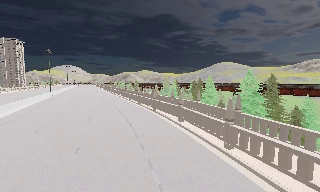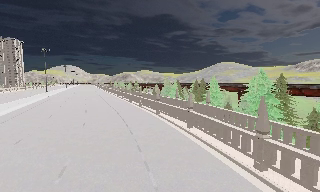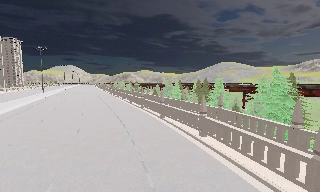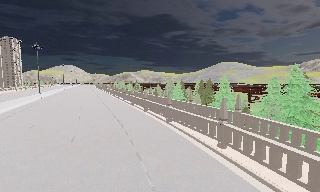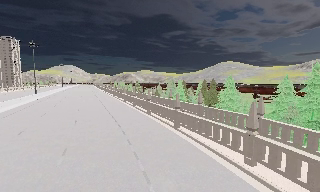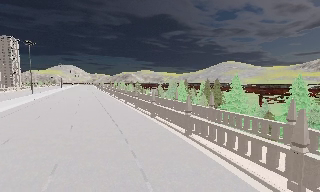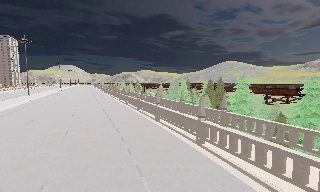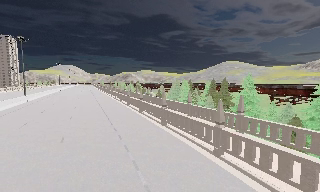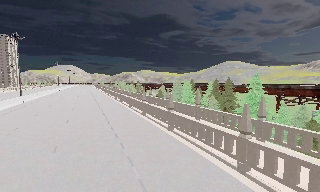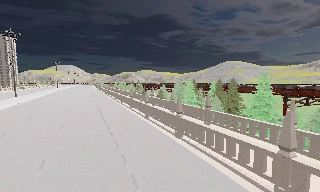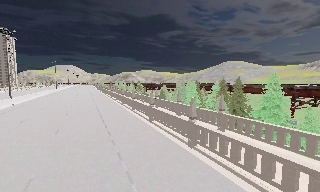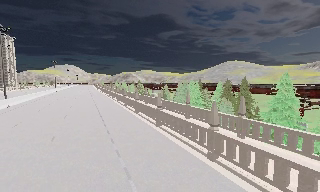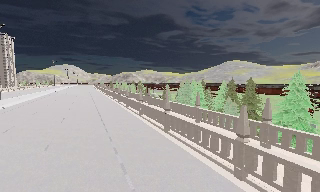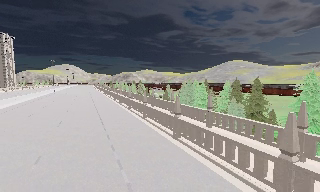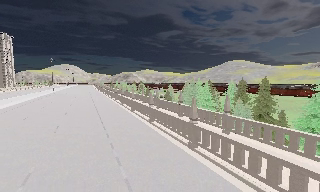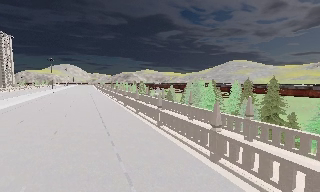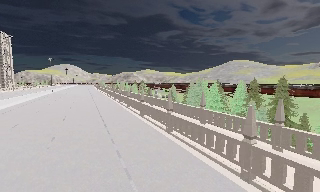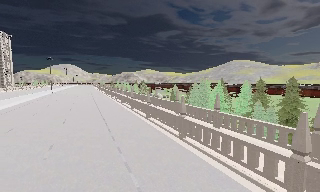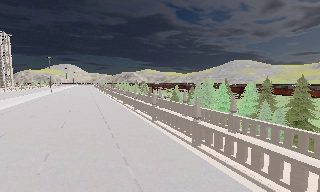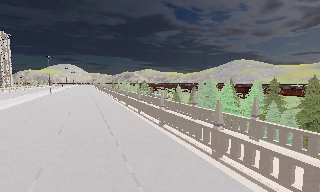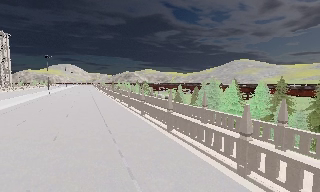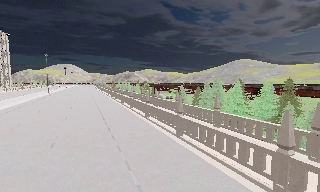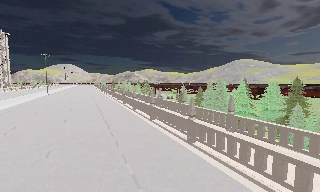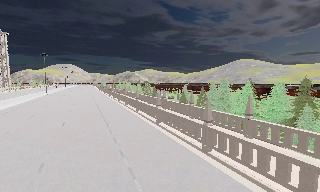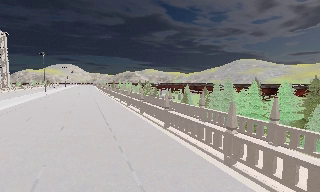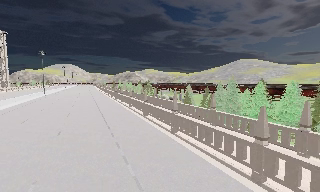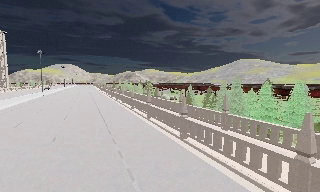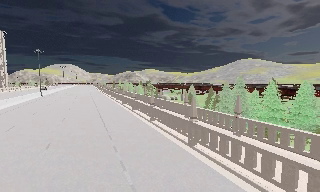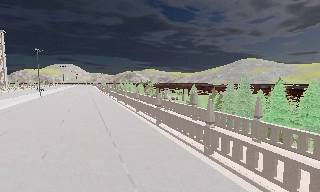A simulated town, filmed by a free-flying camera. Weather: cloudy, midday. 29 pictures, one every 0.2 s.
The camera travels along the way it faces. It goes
forward.
0.0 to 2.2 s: The camera travels forward, about 19 m, so what stands in front looms larger.
2.2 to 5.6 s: The camera travels forward and to its left, about 25 m, so what stands in front looms larger.
The film runs forward here.
